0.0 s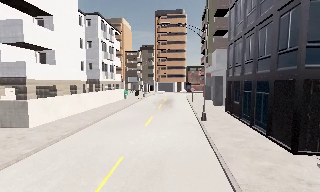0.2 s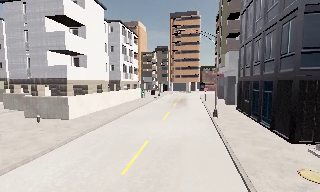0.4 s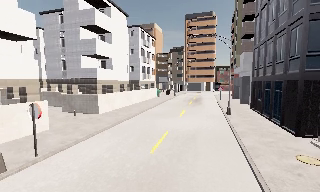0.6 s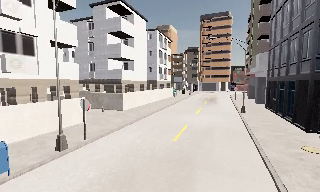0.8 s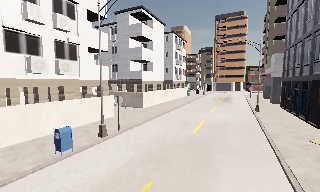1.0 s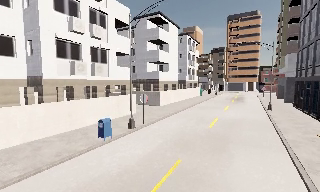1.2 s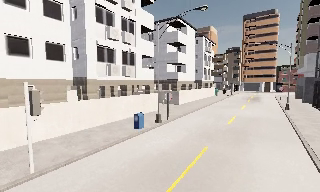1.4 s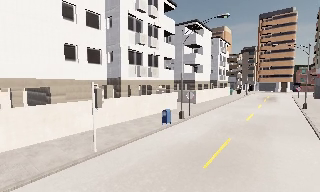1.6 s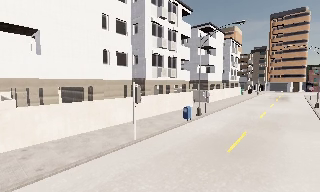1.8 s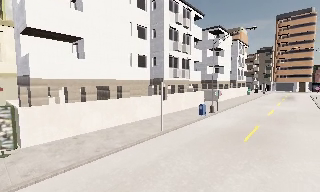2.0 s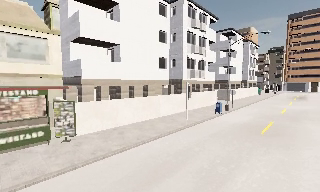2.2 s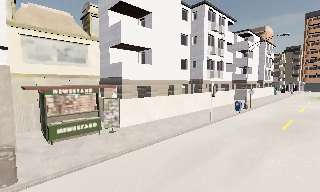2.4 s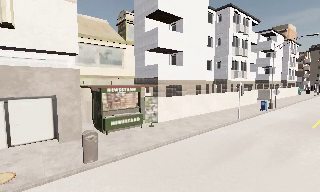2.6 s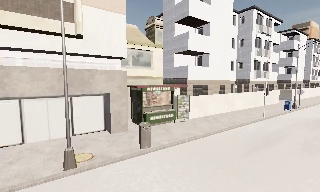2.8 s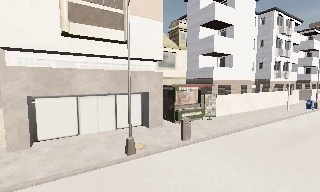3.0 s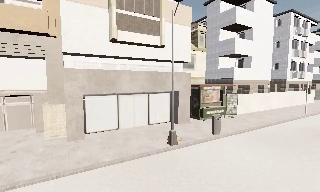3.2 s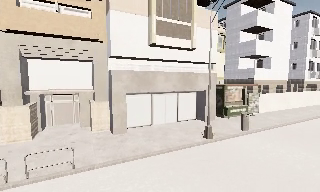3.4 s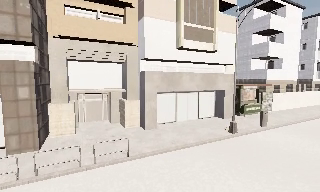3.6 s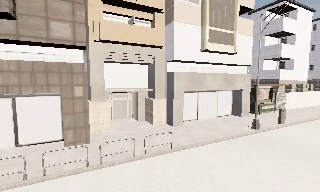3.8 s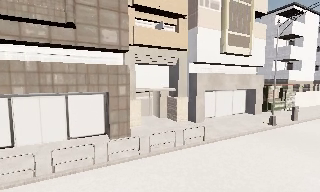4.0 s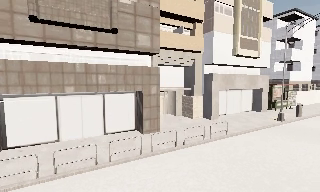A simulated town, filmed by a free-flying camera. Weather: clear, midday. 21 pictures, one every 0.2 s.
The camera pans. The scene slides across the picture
to the right.
The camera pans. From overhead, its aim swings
counterclockwise.
0.0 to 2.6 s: The camera swings to its left by about 50 degrees, and the scene slides to the right. It travels backward and to its left, about 25 m.
2.6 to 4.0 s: The camera travels to its left and backward, about 14 m, so close, fixed things drift to the right.
The film runs backward here.
